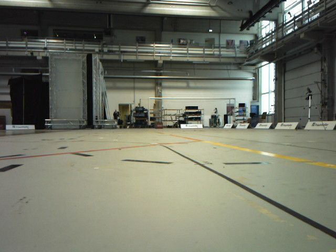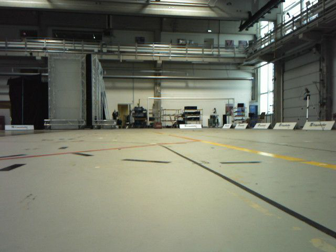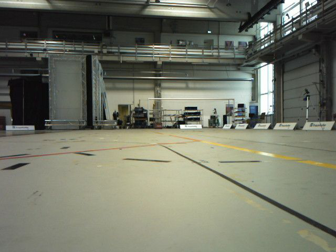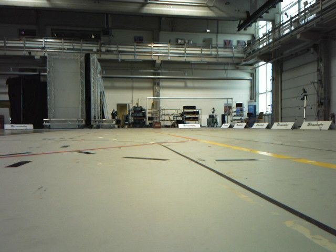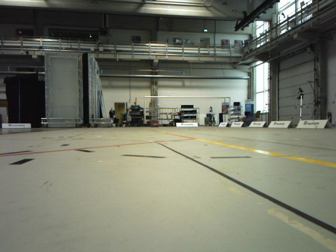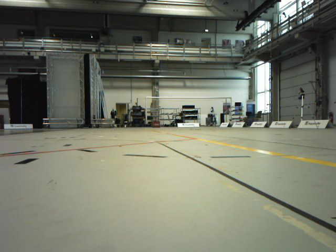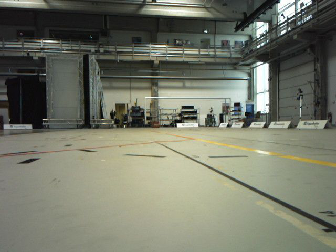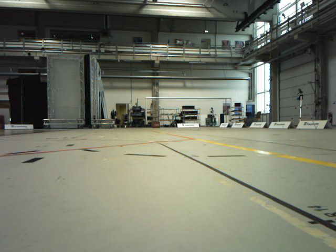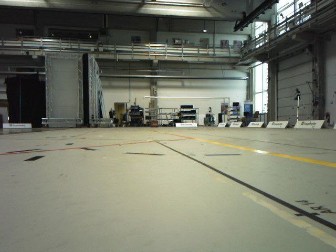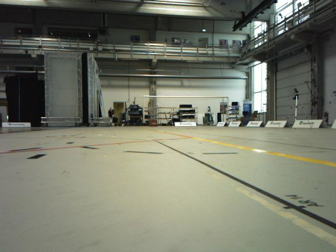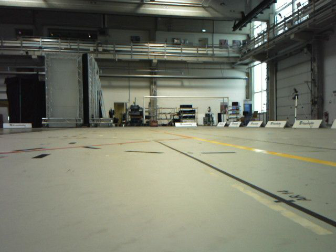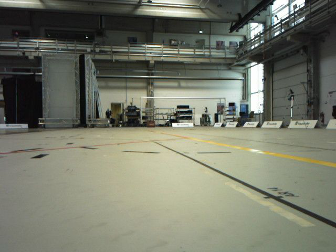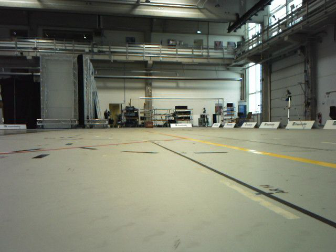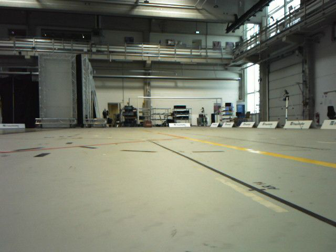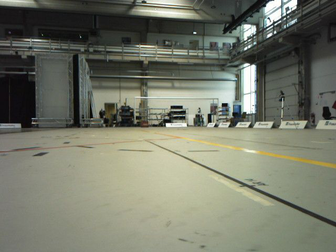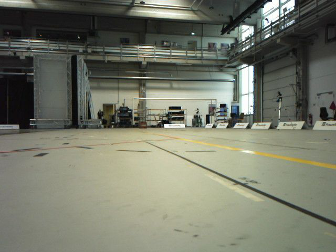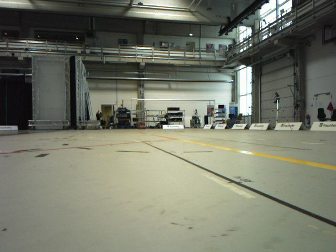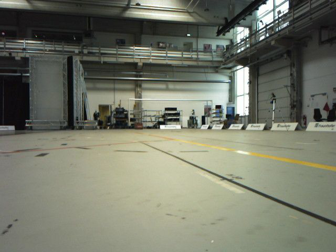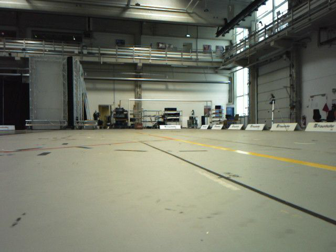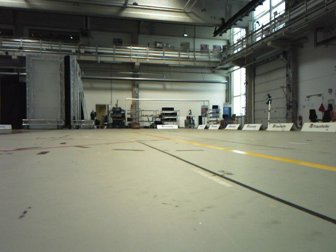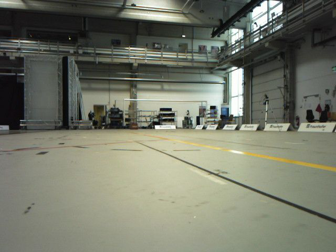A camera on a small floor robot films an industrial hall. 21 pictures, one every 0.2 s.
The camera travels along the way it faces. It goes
backward.
0.0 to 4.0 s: The camera travels backward, about 0.8 m, so what stands in front gets smaller.
The film runs backward here.
